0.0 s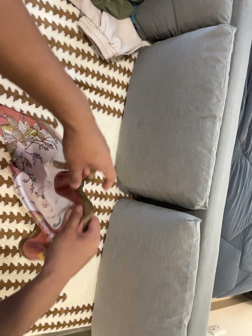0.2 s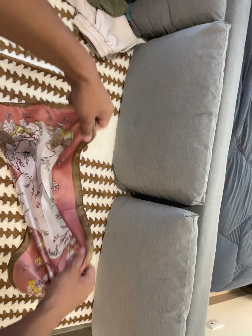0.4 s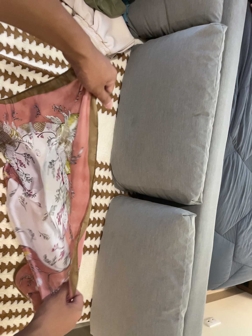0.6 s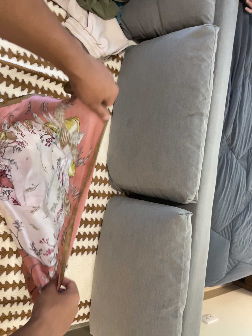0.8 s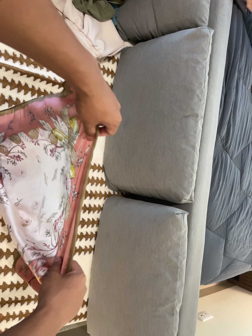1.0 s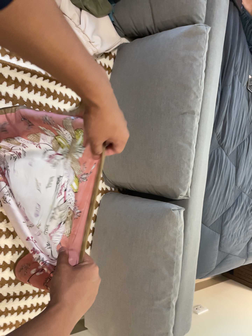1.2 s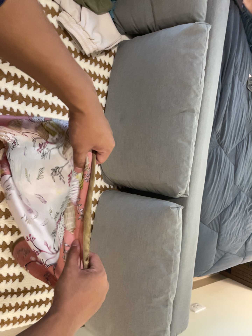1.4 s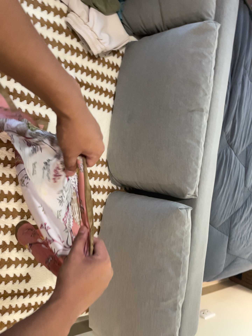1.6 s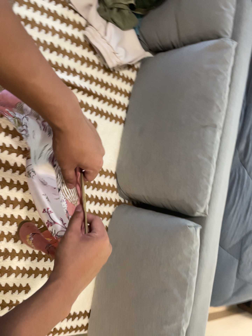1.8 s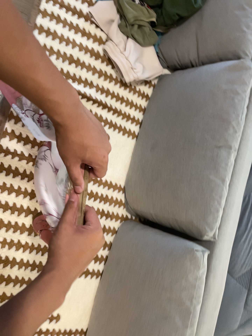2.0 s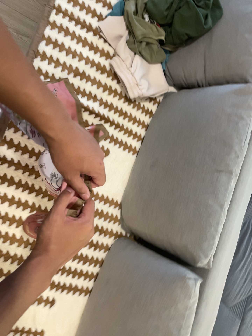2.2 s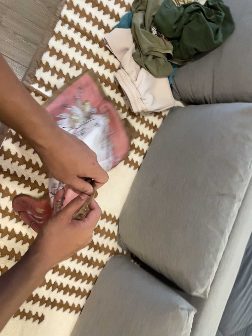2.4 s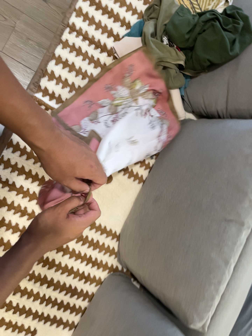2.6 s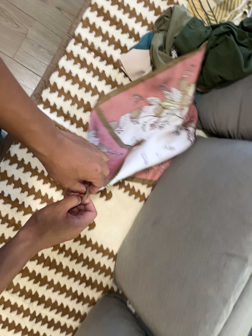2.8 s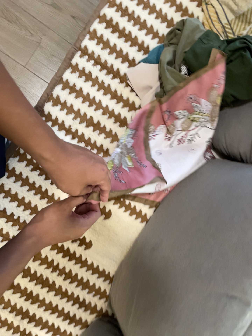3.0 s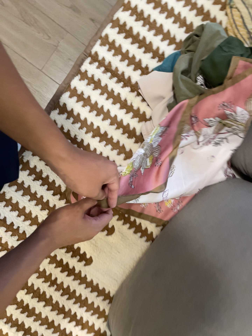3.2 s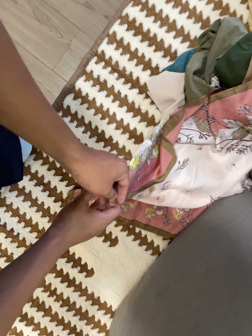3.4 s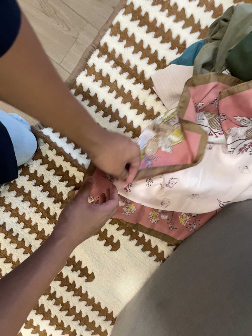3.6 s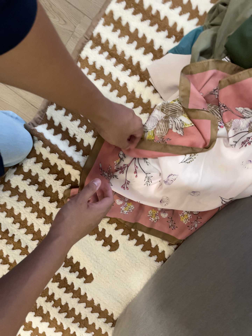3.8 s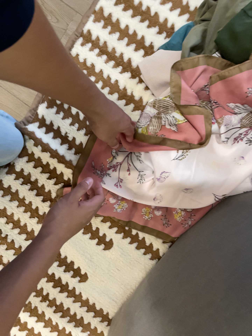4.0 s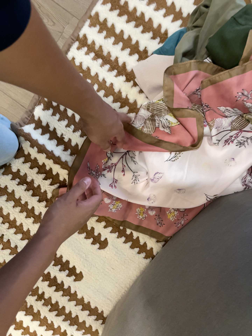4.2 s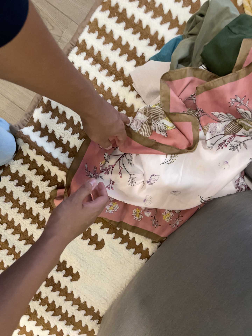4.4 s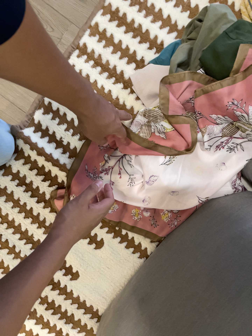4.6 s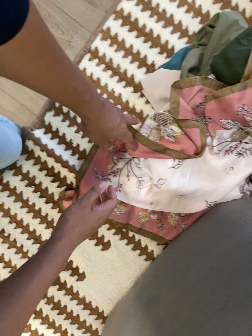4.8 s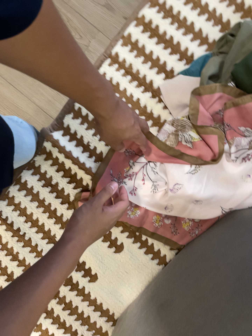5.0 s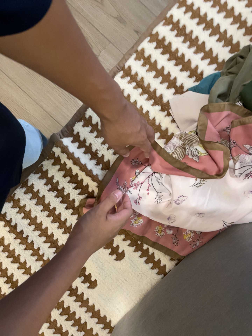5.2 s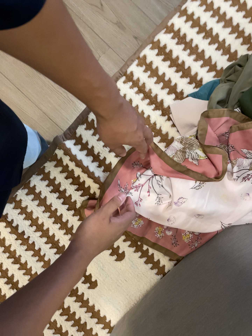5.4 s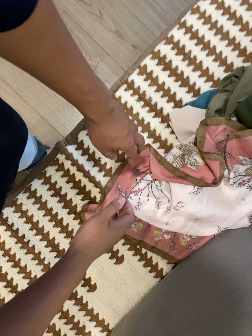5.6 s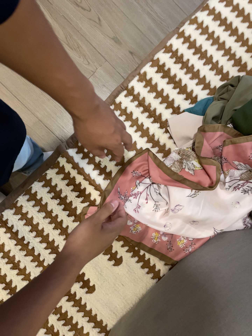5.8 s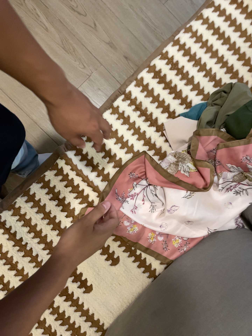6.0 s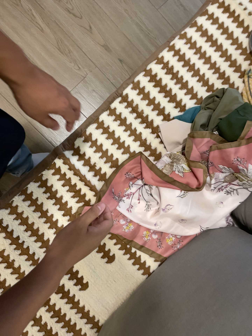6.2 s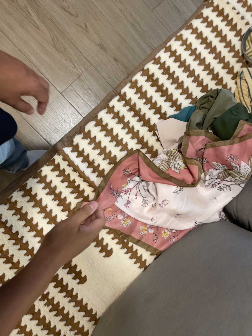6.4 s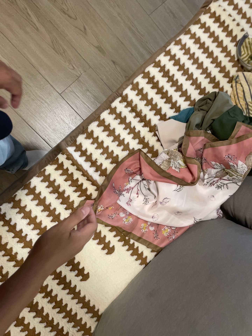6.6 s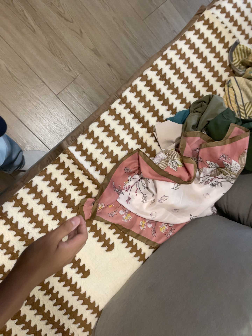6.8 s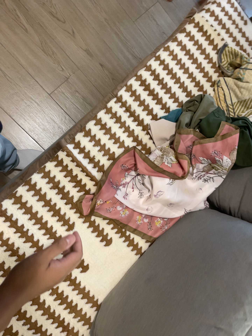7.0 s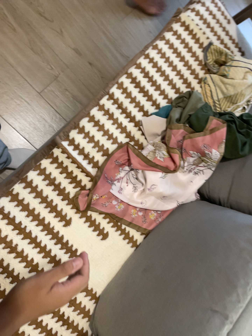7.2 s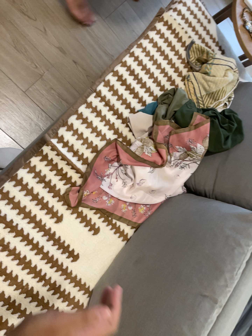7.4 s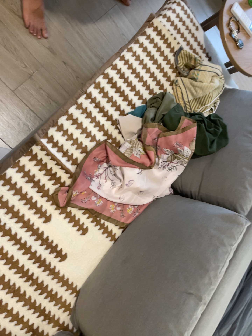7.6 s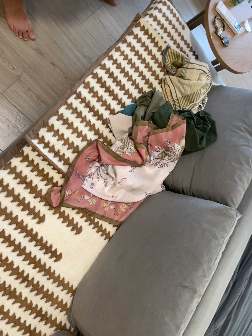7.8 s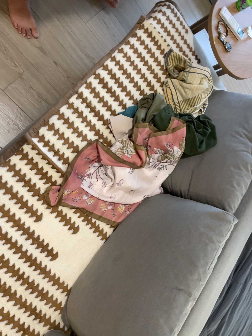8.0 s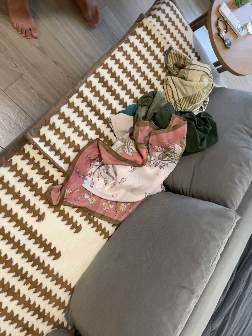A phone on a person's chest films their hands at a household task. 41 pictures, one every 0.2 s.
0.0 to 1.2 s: The camera shifts only a little, or ends up much as it began.
1.2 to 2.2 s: The camera pans to its left by about 10 degrees. It travels forward and to its right, about 14 cm, so what stands in front looms larger. Its aim tips toward the top of its view by about 10 degrees, and the scene shifts downward. It rolls about its line of sight by about 15 degrees, and the scene rotates clockwise.
2.2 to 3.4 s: The camera pans to its left by about 25 degrees. It travels to its right, forward and toward the top of its view, about 50 cm. It rolls about its line of sight by about 15 degrees, and the scene rotates clockwise.
3.4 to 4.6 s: The camera shifts only a little, or ends up much as it began.
4.6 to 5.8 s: The camera travels to its left and backward, about 18 cm.
5.8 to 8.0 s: The camera pans to its right by about 25 degrees. It travels to its left and backward, about 32 cm.
The film runs backward here.
